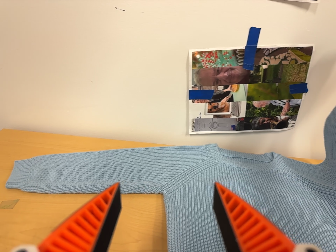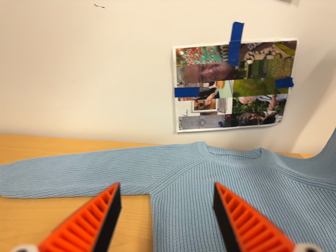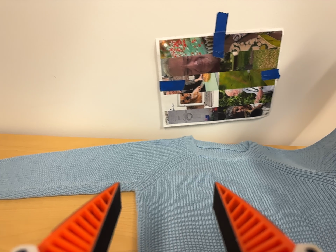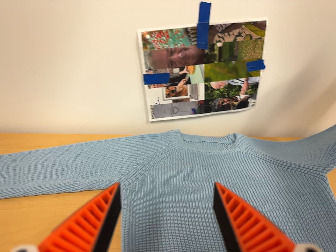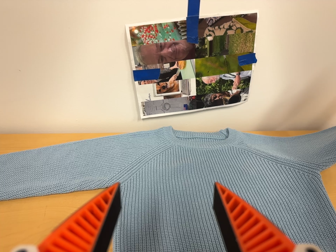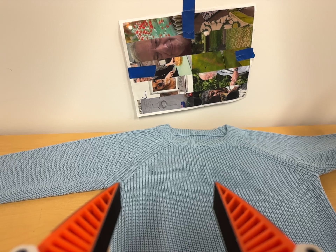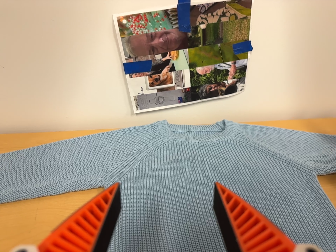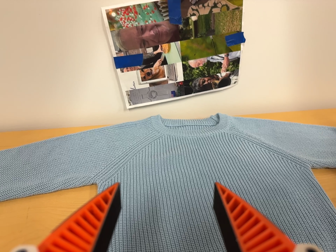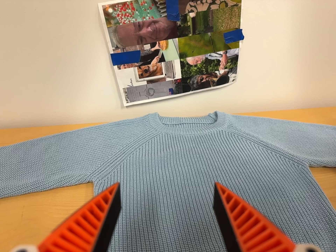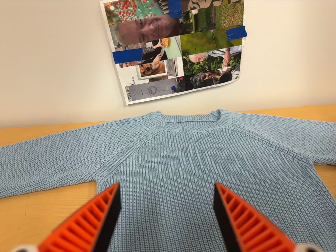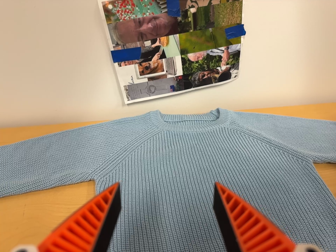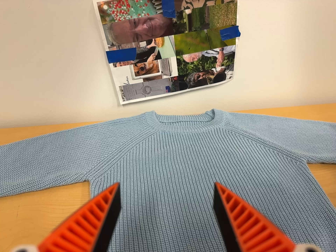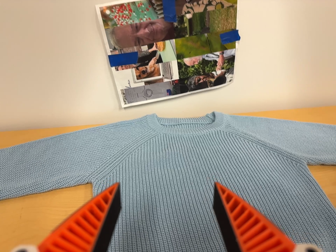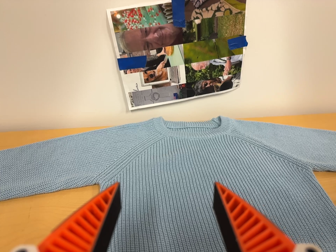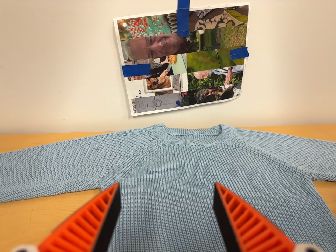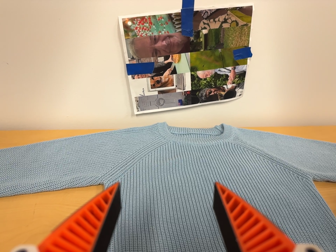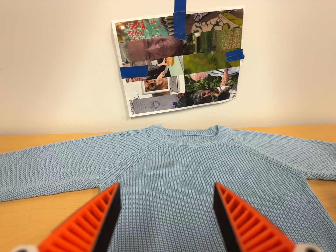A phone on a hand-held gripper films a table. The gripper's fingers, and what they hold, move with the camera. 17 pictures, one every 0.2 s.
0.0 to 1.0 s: The camera travels to its right and forward, about 8 cm, so close, fixed things drift to the left.
1.0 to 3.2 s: The camera shifts only a little, or ends up much as it began.
The film runs backward here.
